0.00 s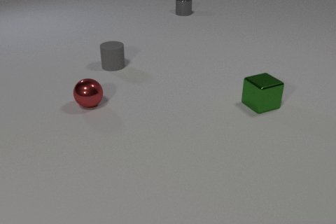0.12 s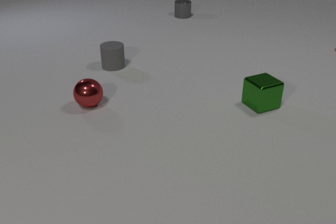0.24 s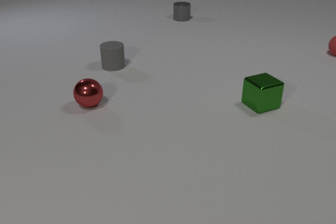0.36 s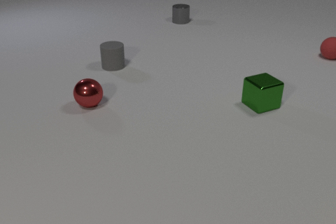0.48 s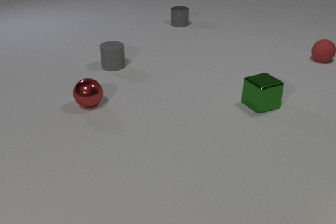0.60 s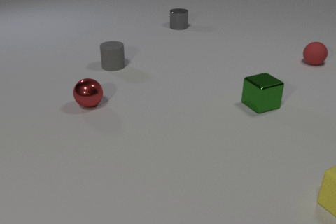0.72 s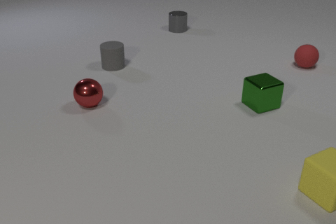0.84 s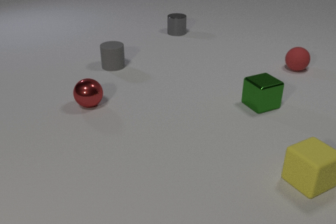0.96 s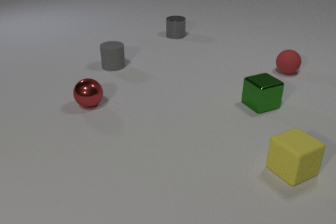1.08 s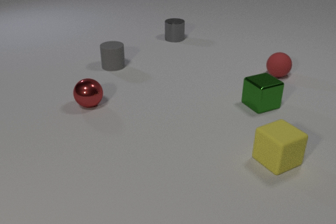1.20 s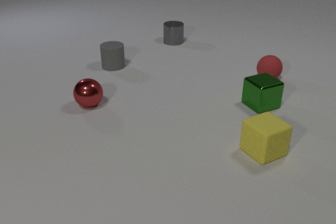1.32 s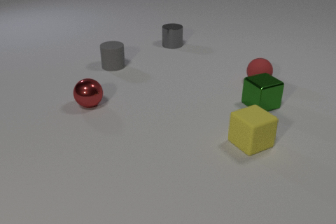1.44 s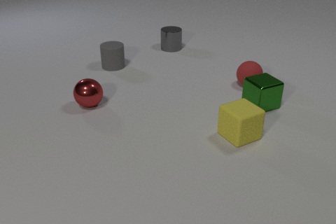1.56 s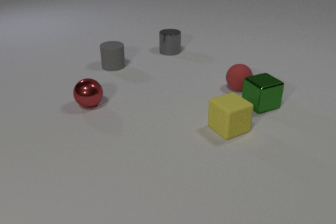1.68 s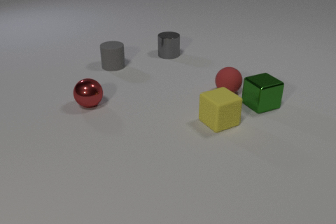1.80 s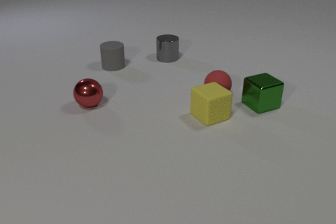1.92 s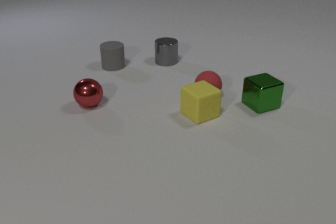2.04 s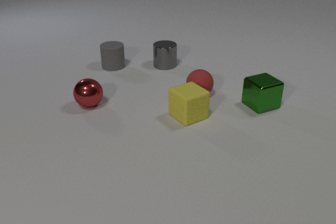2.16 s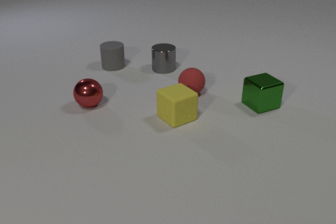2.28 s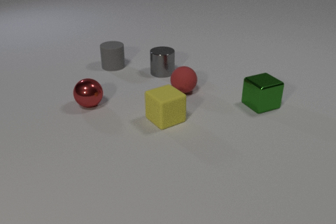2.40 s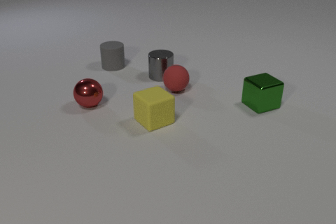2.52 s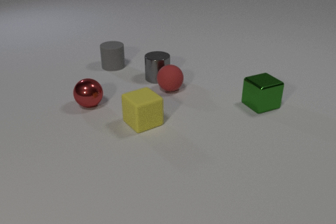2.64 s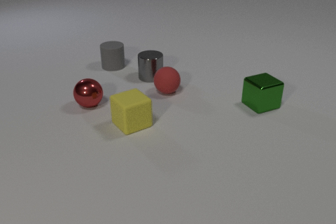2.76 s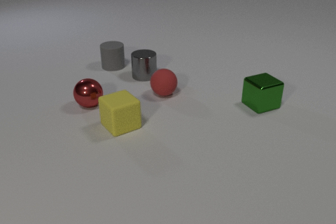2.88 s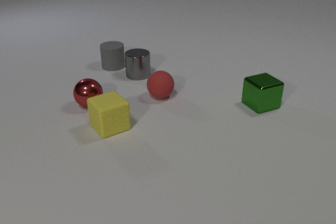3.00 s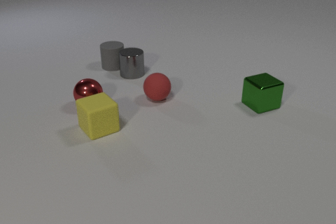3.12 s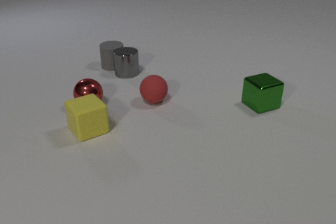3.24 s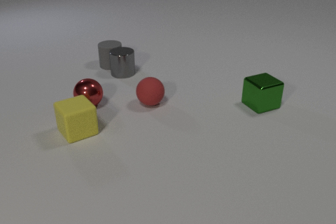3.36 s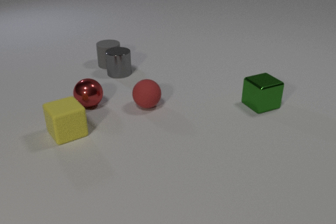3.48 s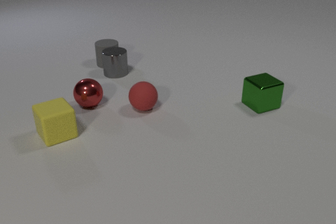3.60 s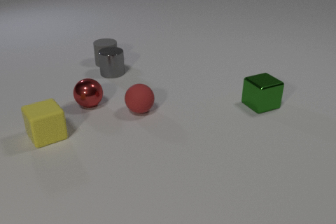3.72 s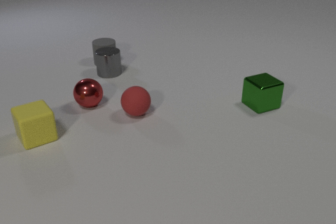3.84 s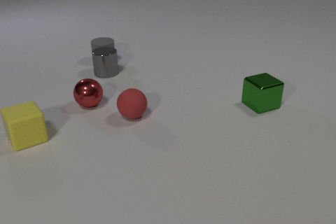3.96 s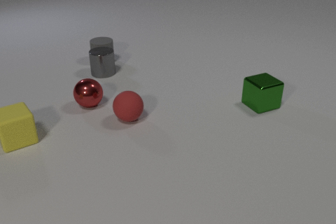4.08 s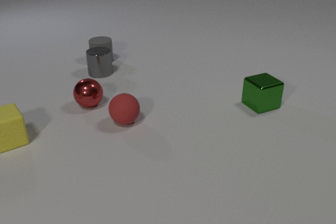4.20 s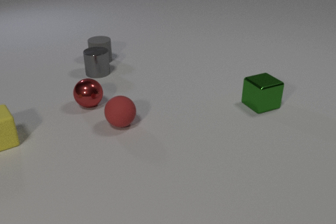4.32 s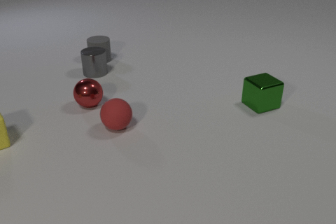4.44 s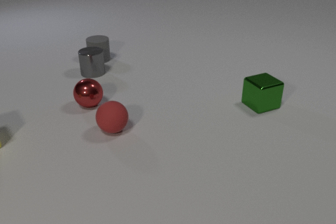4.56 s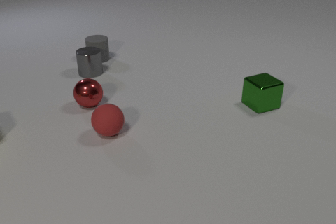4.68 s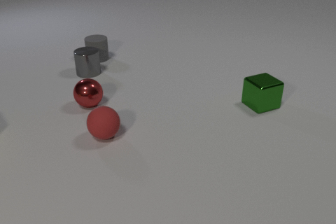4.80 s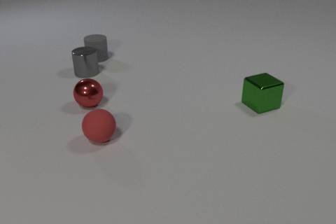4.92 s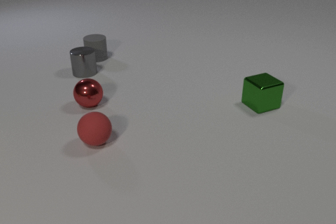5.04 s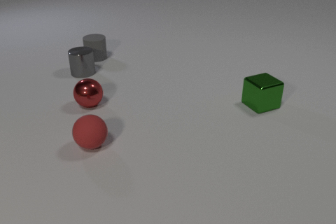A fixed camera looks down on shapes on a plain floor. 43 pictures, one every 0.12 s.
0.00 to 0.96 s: The yellow rubber cube comes in at the right edge, slides to the left and away from the camera. The red rubber sphere comes in at the right edge, rolls toward the camera and to the left. The gray metal cylinder slides toward the camera.
0.96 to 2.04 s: The yellow rubber cube slides to the left and away from the camera. The red rubber sphere rolls to the left and toward the camera. The gray metal cylinder slides toward the camera. The yellow rubber cube and the red rubber sphere collide.
2.04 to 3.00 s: The yellow rubber cube slides to the left. The red rubber sphere rolls to the left. The gray metal cylinder slides to the left and toward the camera. The red rubber sphere and the gray metal cylinder collide.
3.00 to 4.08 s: The yellow rubber cube slides to the left. The red rubber sphere rolls toward the camera and to the left. The gray metal cylinder slides to the left. The gray rubber cylinder slides away from the camera and to the left. The gray metal cylinder and the gray rubber cylinder collide.
4.08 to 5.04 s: The yellow rubber cube slides to the left, leaves at the left edge. The red rubber sphere rolls toward the camera and to the left. The gray metal cylinder slides to the left. The gray rubber cylinder slides away from the camera and to the left.
How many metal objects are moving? 1.
How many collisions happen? 3.
How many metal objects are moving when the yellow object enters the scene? 1.
